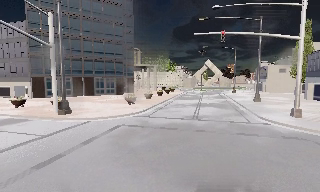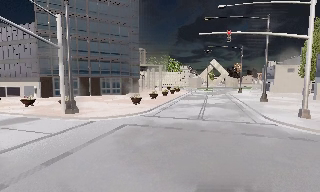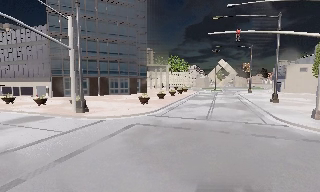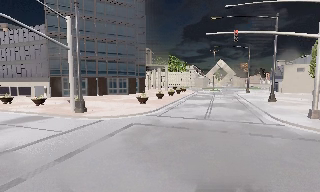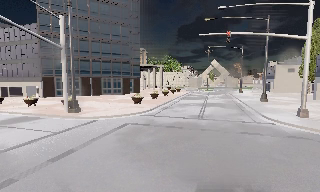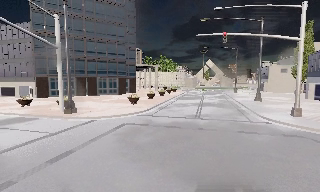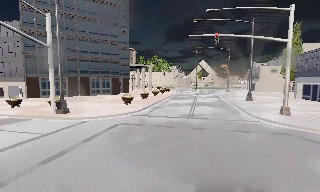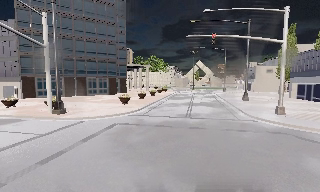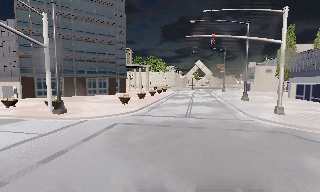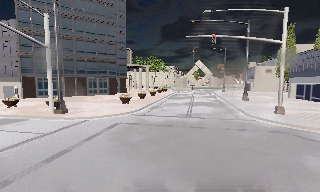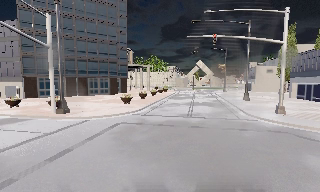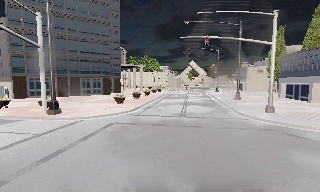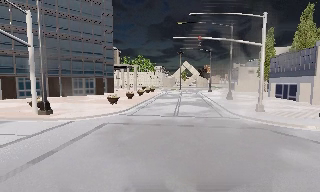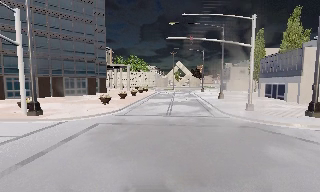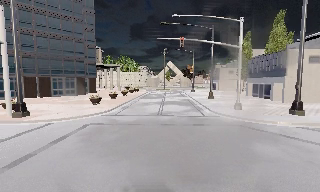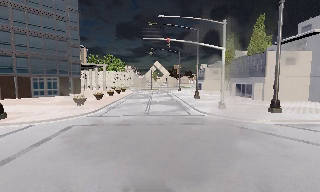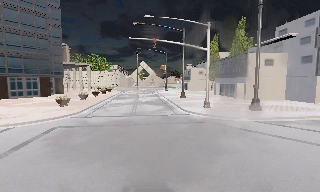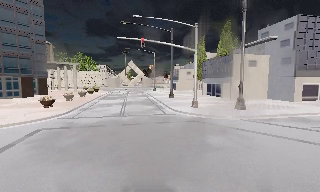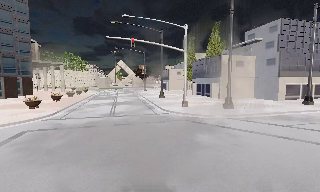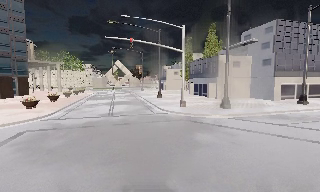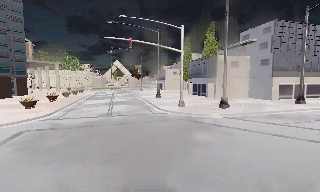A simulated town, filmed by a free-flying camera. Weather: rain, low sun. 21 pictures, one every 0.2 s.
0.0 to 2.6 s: The camera travels backward, about 1 m, so what stands in front gets smaller.
2.6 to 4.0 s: The scene slides to the left, as the camera pans about 20 degrees to its right. It travels backward, about 0.5 m, so what stands in front gets smaller.
The film runs backward here.
